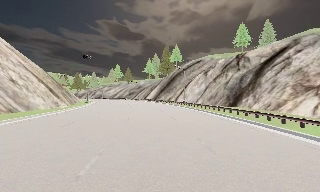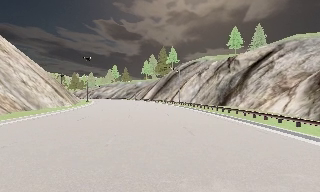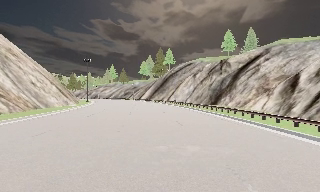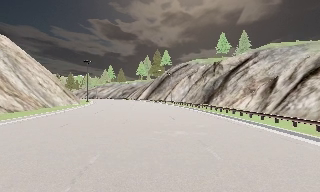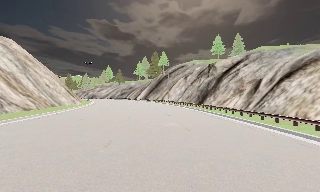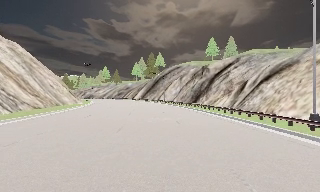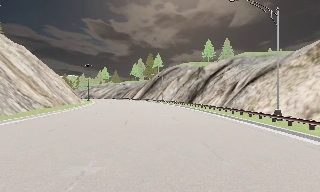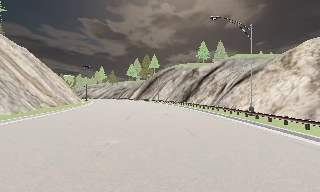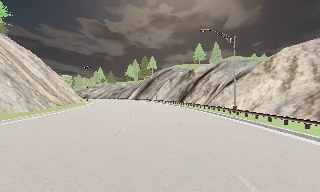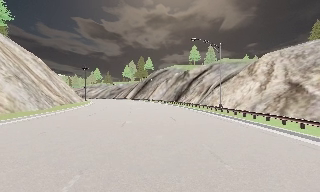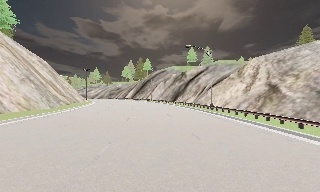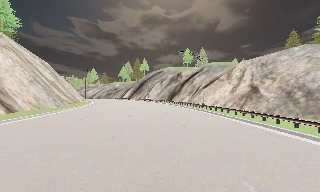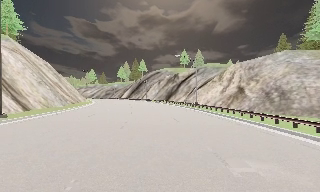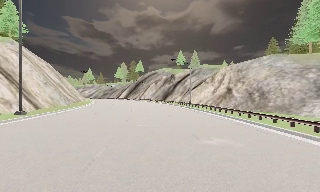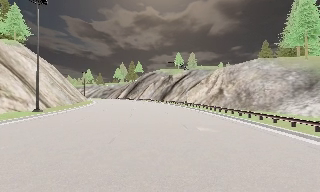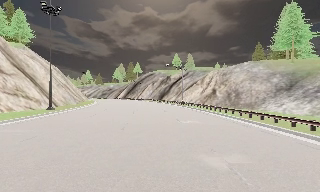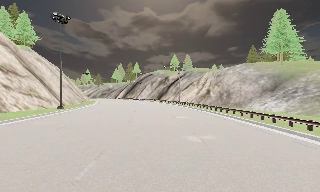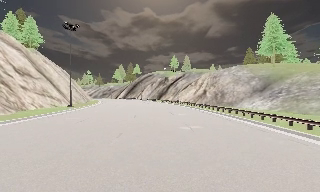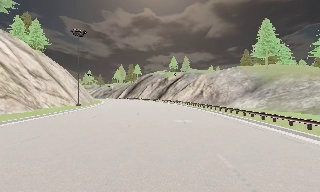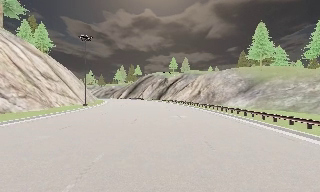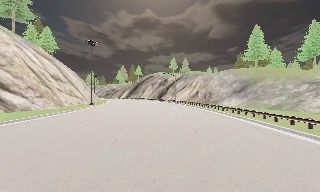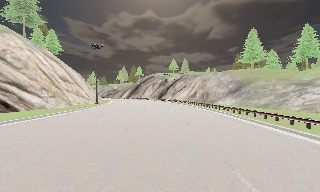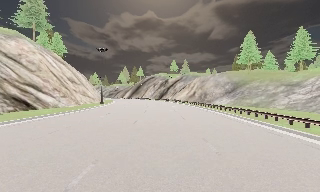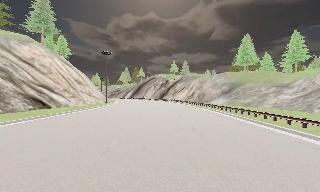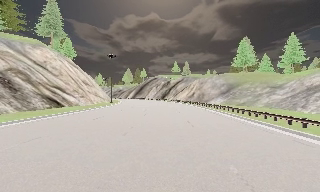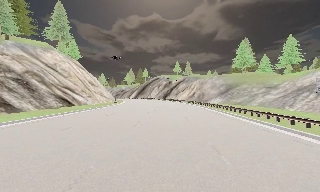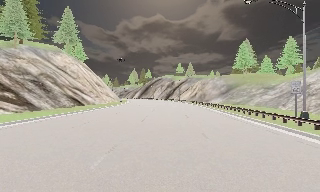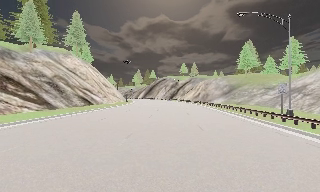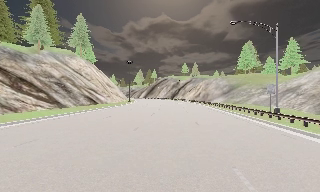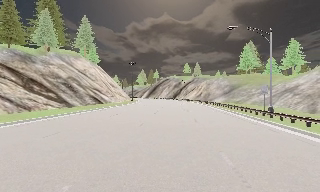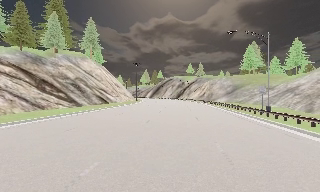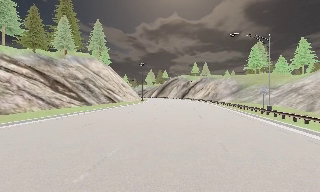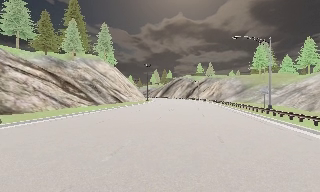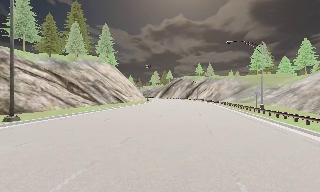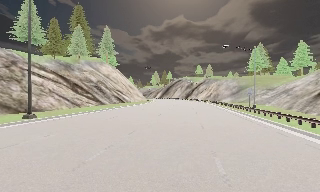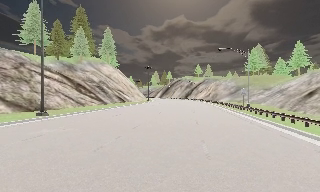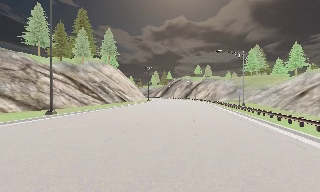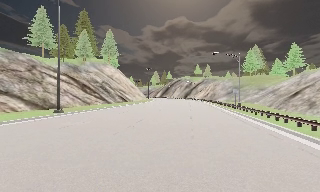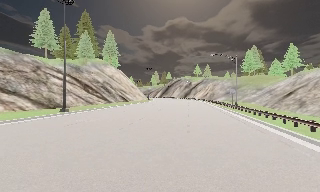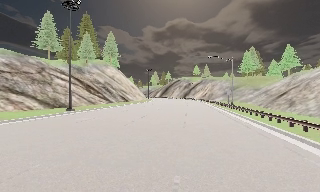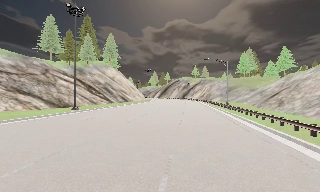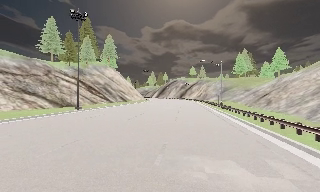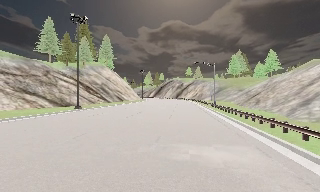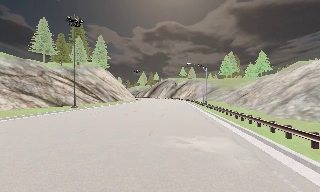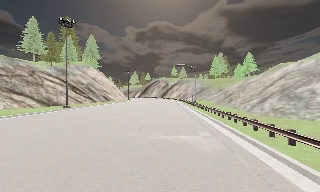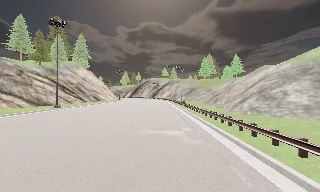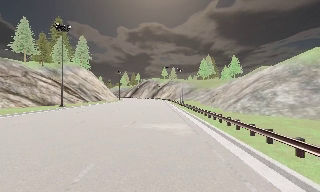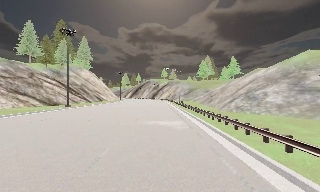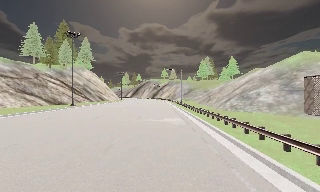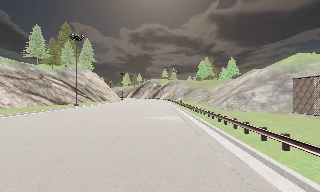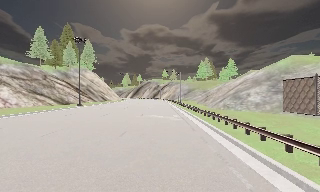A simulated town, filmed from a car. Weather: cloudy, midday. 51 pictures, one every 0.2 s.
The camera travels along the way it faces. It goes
backward.
0.0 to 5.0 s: The scene slides to the left, as the camera pans about 15 degrees to its right. It travels backward, about 55 m, so what stands in front gets smaller.
5.0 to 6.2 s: The camera travels backward, about 8 m, so what stands in front gets smaller. It loses speed.
6.2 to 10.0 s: The camera travels backward, about 20 m, so what stands in front gets smaller.
The film runs backward here.
